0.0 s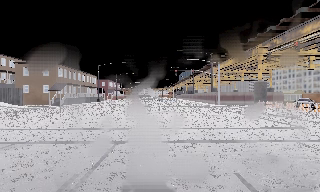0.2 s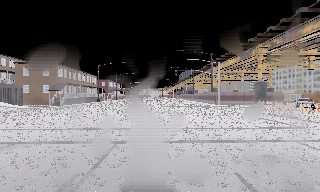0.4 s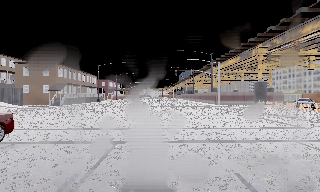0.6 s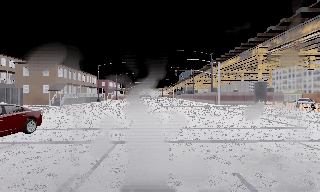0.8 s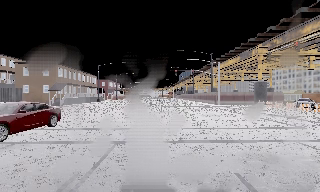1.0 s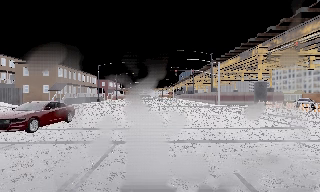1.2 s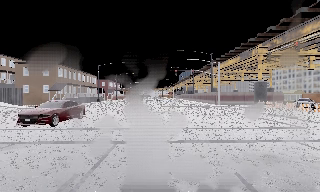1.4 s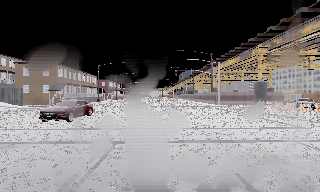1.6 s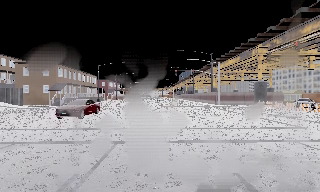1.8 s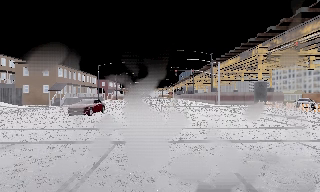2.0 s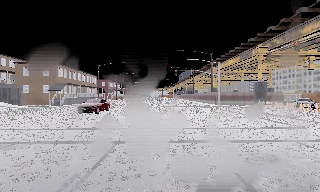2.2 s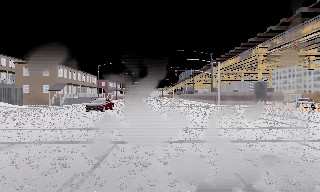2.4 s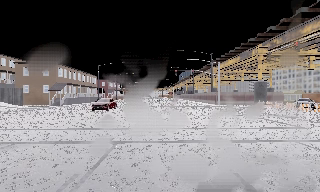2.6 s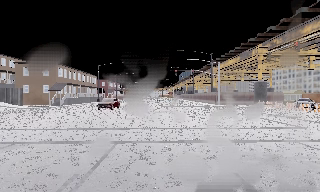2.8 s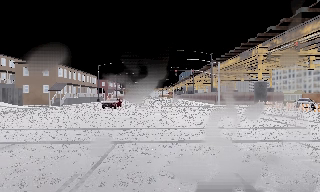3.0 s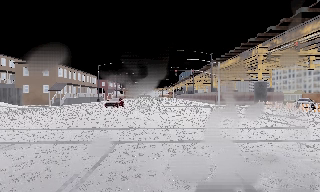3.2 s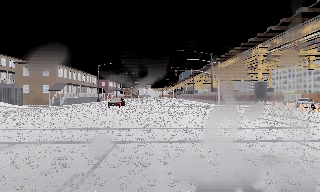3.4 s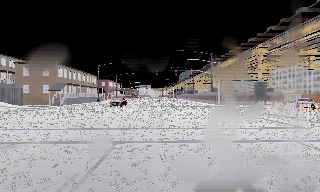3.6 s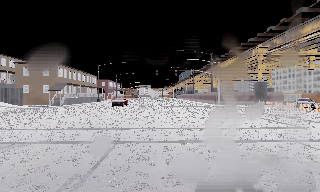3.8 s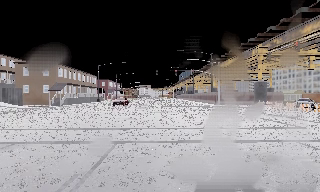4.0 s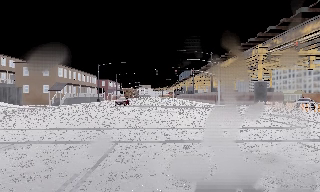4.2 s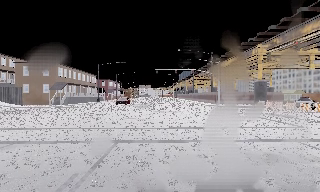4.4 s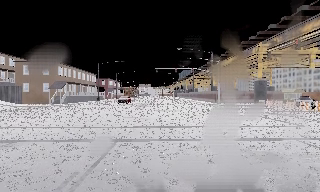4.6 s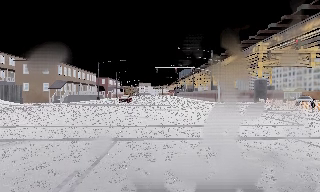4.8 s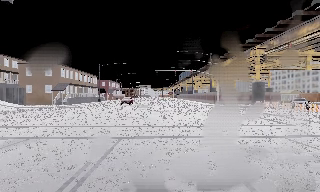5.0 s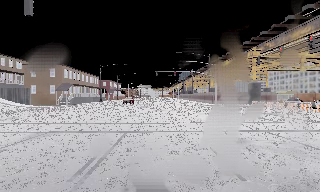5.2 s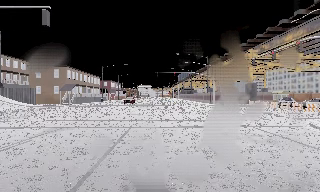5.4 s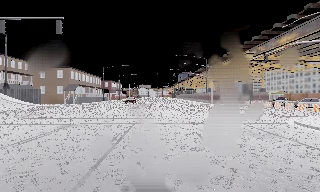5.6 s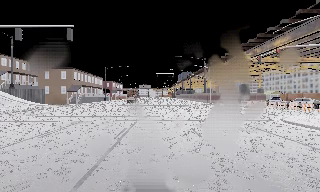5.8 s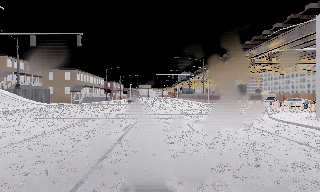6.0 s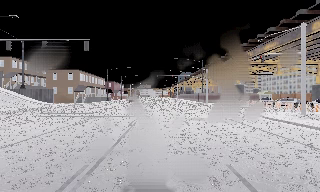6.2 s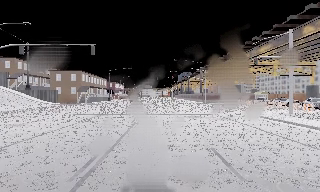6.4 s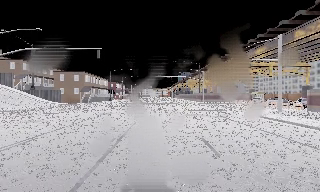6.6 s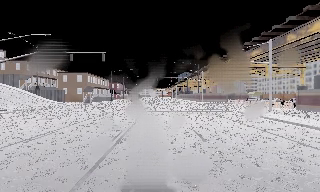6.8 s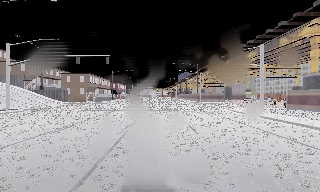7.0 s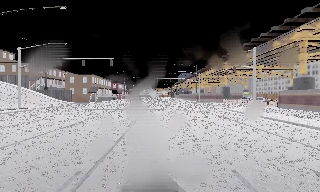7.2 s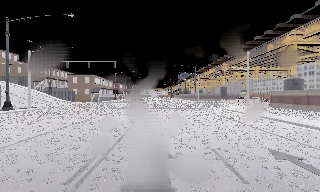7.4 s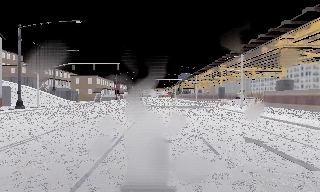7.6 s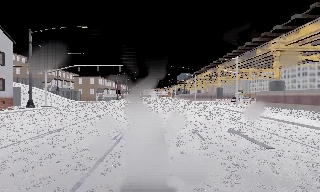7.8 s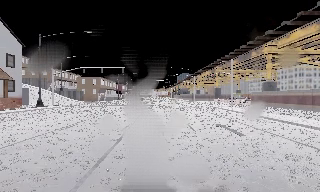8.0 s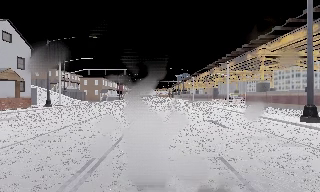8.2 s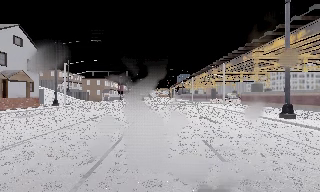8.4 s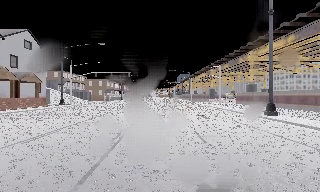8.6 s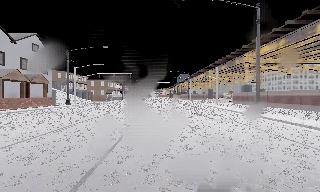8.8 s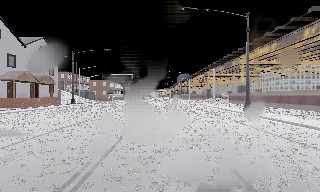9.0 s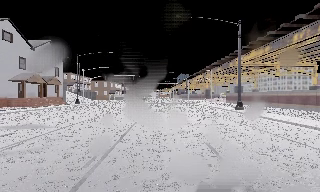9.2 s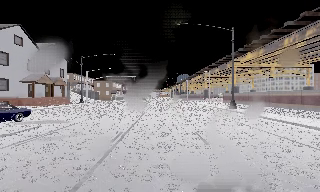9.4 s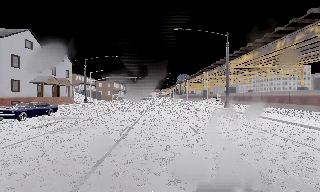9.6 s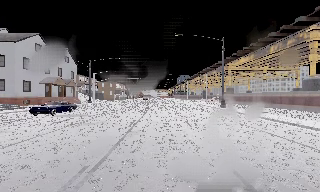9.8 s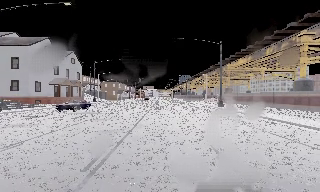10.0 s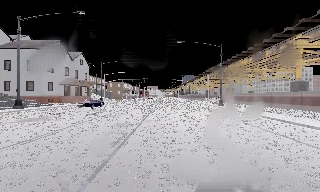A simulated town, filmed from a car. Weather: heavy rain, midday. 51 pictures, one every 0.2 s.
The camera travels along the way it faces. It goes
backward.
0.0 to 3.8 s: The camera keeps its place and its aim.
3.8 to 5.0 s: The camera travels backward, about 2 m, so what stands in front gets smaller. It gains speed.
5.0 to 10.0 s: The camera travels backward, about 40 m, so what stands in front gets smaller.
The film runs backward here.
